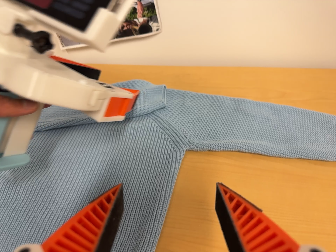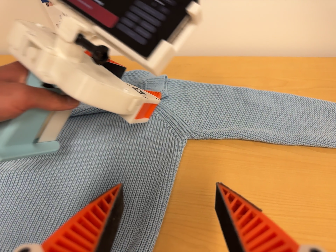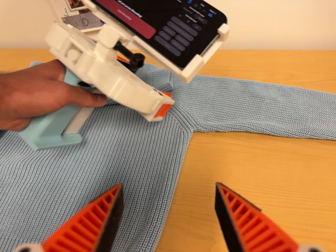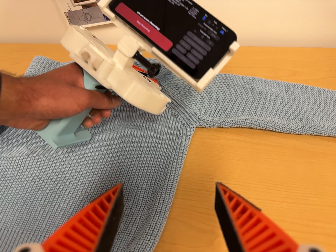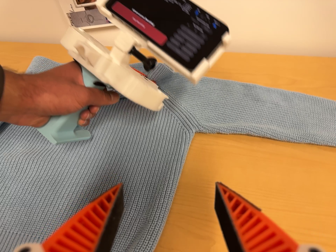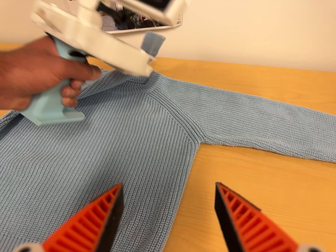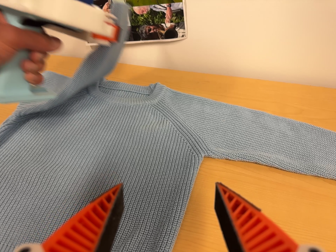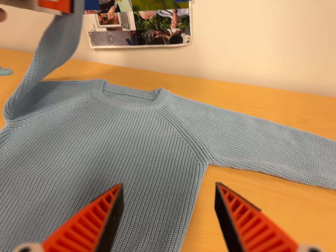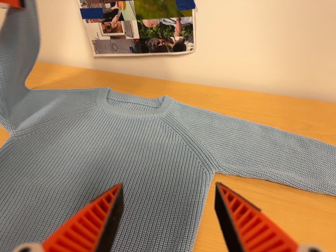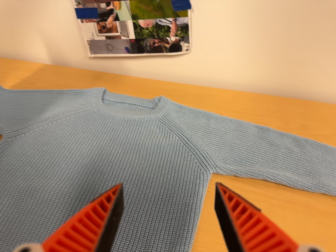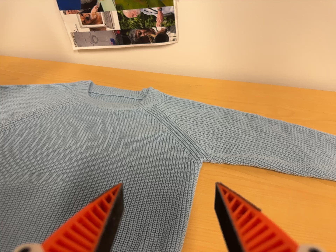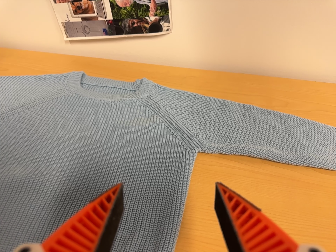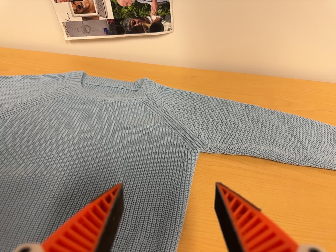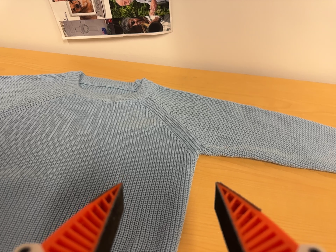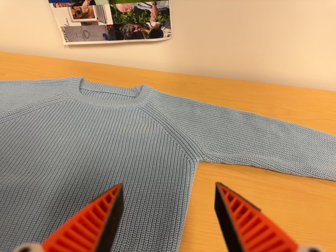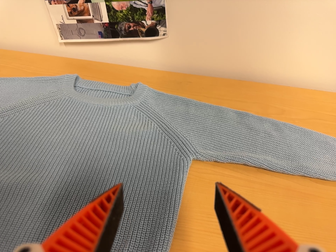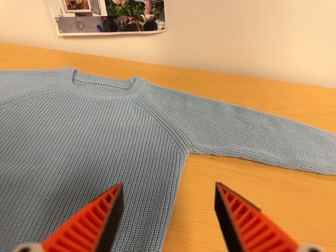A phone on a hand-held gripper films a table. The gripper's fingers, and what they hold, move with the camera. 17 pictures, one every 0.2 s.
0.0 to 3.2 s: The camera travels to its left, about 5 cm.
The film runs backward here.
